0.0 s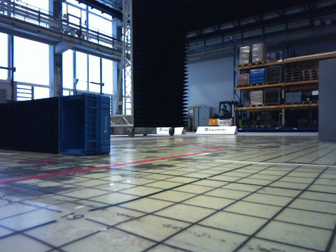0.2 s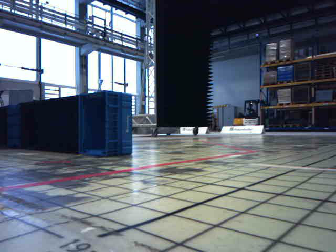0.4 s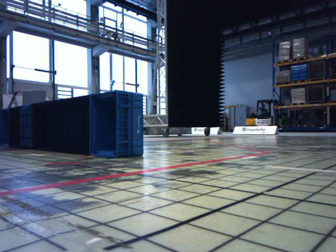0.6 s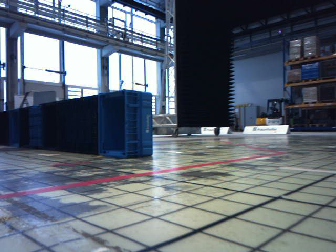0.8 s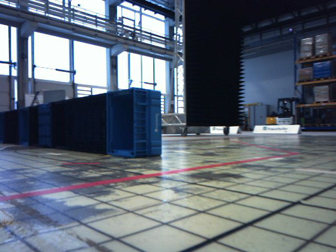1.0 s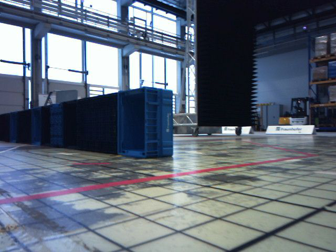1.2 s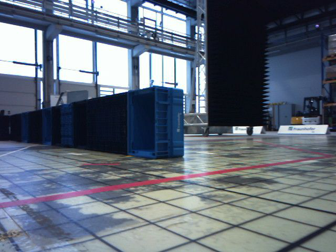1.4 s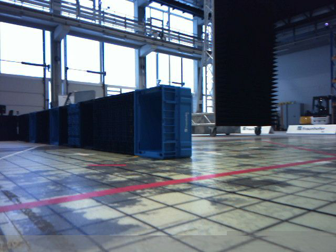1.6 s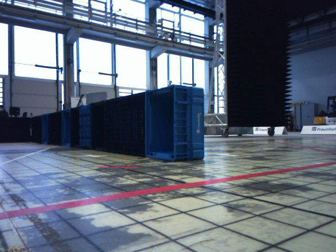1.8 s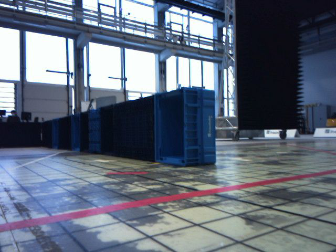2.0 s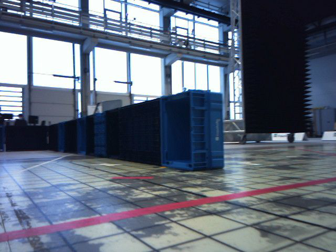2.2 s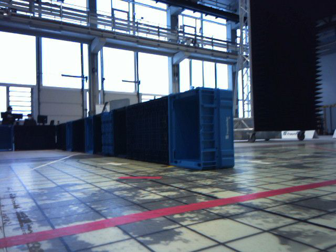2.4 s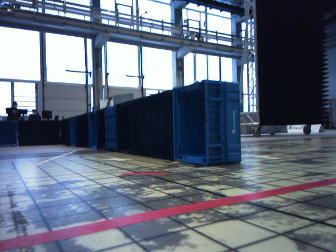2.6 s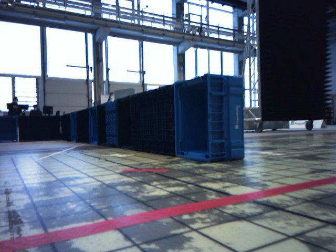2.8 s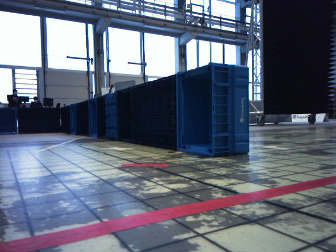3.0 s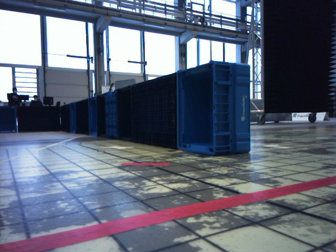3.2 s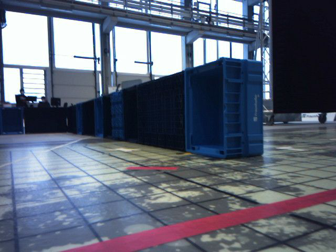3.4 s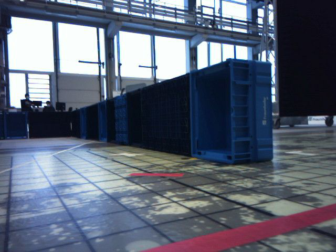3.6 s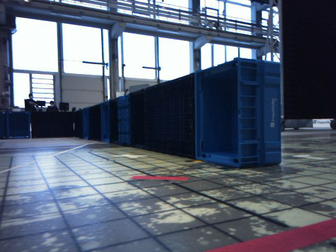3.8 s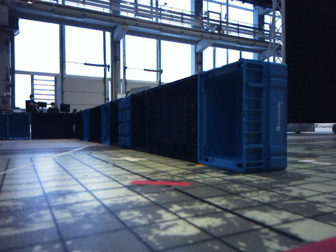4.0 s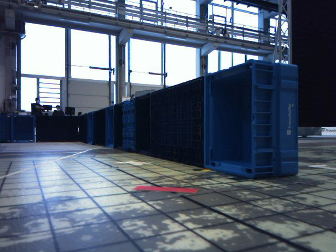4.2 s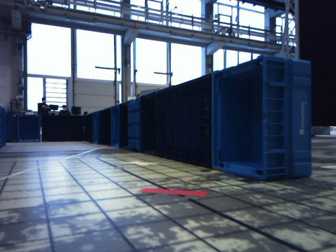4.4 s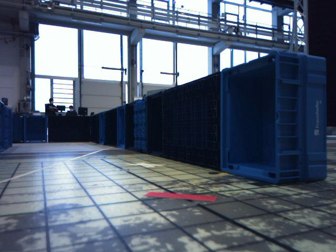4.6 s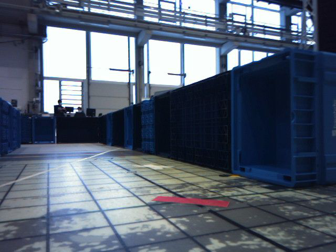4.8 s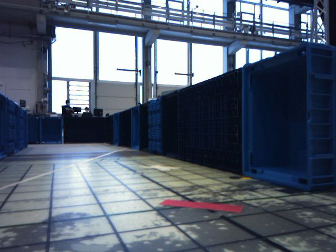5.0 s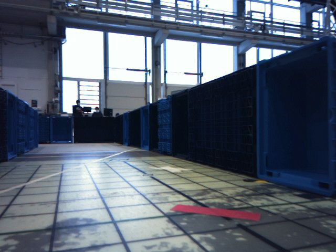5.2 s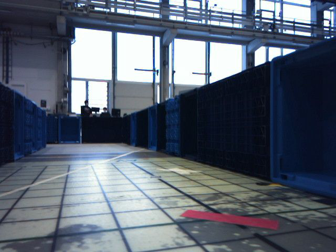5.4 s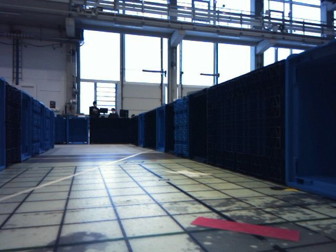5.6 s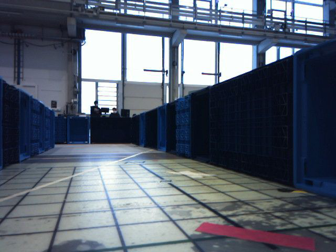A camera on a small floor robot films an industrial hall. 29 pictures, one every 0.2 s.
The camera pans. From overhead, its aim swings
counterclockwise.
The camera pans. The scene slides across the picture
to the right.
0.0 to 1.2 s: The scene slides to the right, as the camera pans about 15 degrees to its left. It travels forward, about 0.3 m, so what stands in front looms larger.
1.2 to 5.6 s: The camera swings to its left by about 25 degrees, and the scene slides to the right. It travels forward, about 0.9 m, so what stands in front looms larger.
The film runs forward here.
